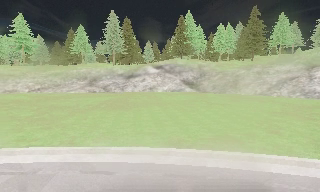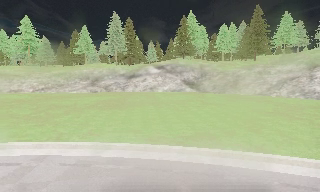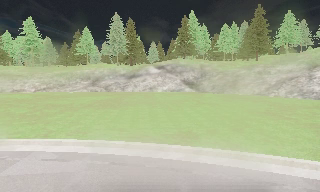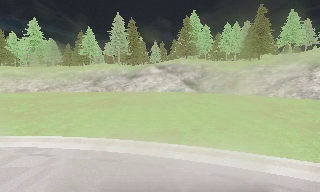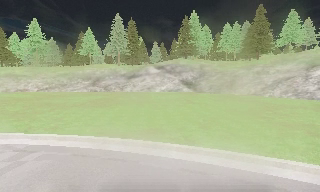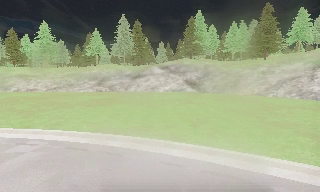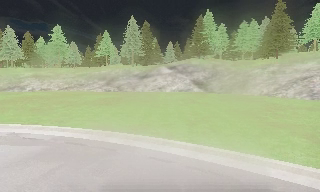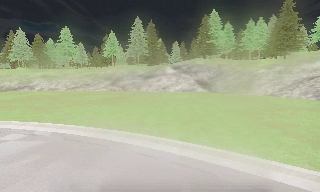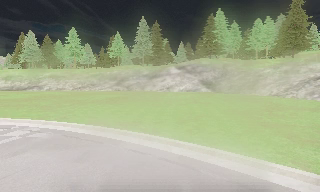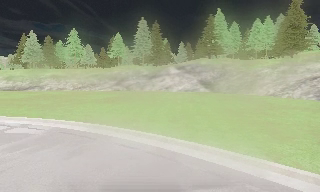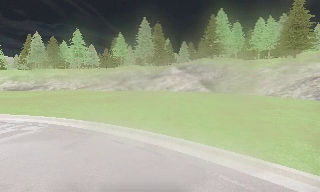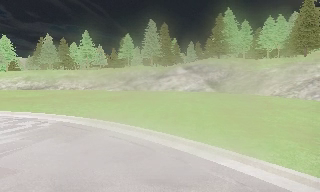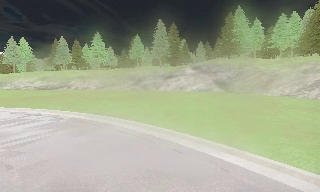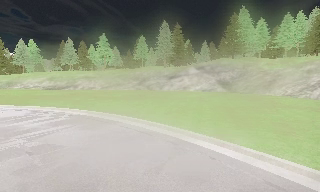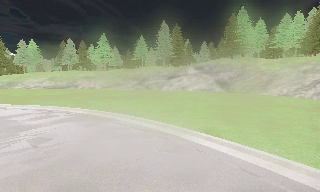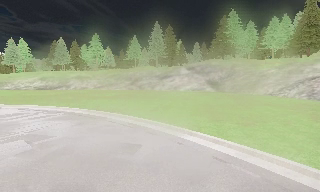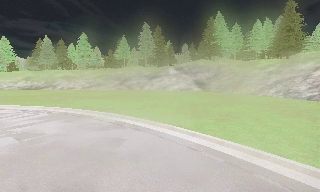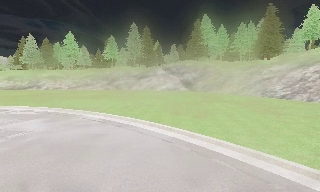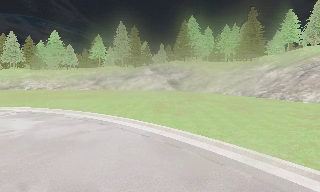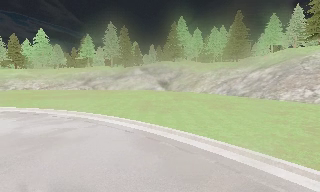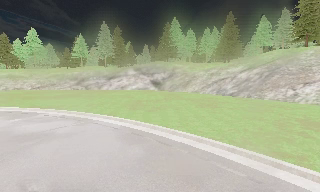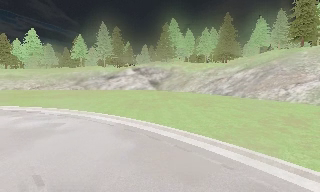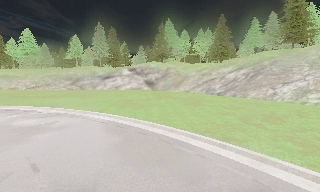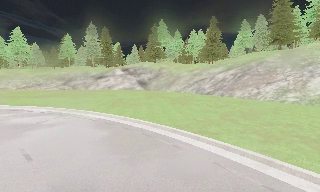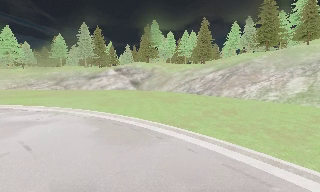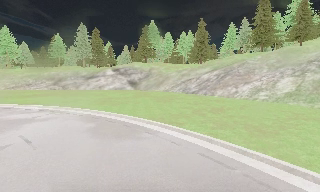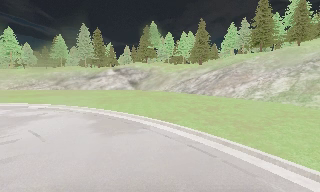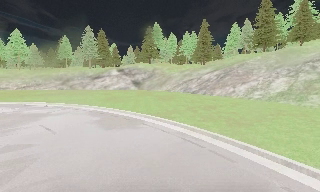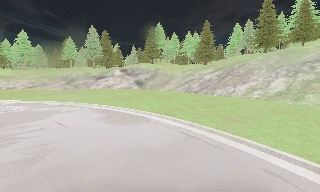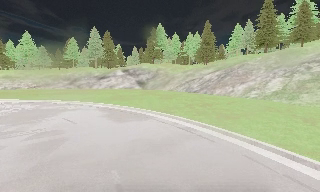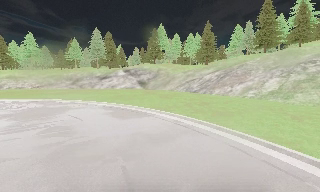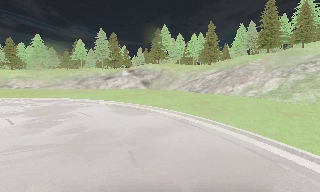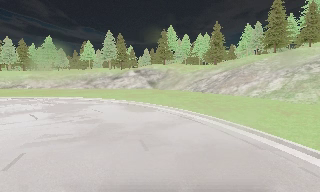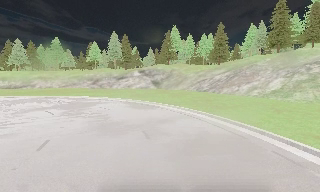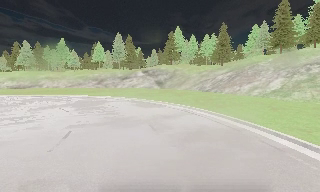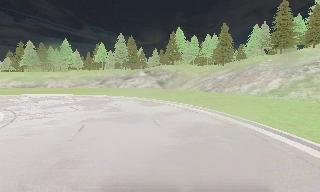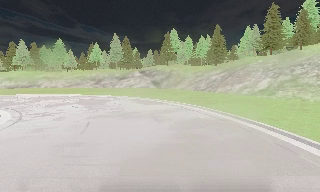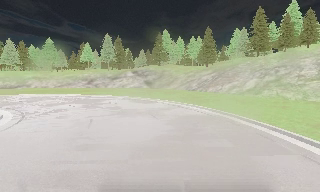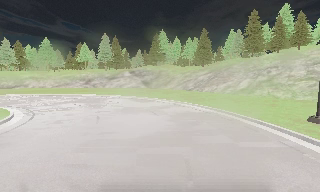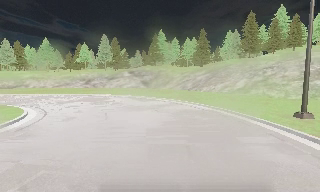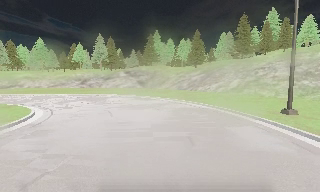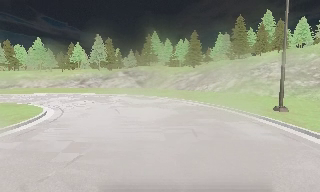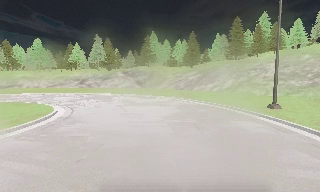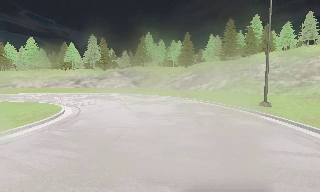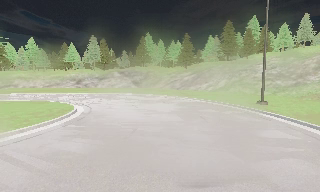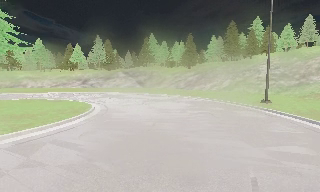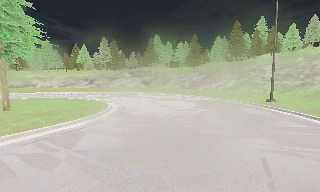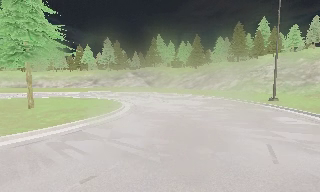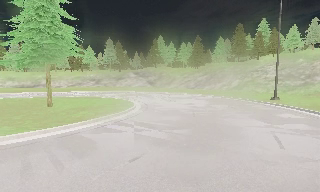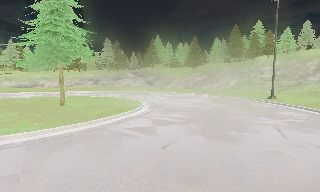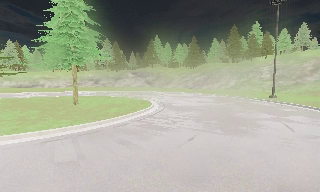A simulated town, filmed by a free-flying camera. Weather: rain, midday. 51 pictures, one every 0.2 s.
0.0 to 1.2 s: The camera pans to its left, which is counterclockwise from overhead, by about 10 degrees. It travels to its right, about 4.5 m.
1.2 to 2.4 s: The camera pans to its left, which is counterclockwise from overhead, by about 10 degrees. It travels to its right and backward, about 3.5 m.
2.4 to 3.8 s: The camera swings to its right by about 15 degrees, and the scene slides to the left. It travels backward and to its right, about 4.5 m, so what stands in front gets smaller.
3.8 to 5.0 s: The camera travels backward and to its right, about 4.5 m, so what stands in front gets smaller.
5.0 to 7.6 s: The camera travels backward, about 11 m, so what stands in front gets smaller.
7.6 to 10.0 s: The camera travels backward and to its left, about 13 m, so what stands in front gets smaller.
The film runs backward here.
